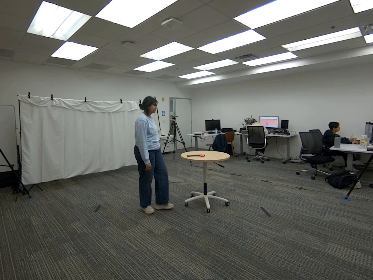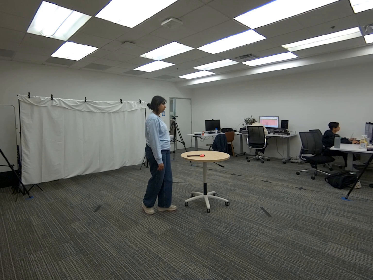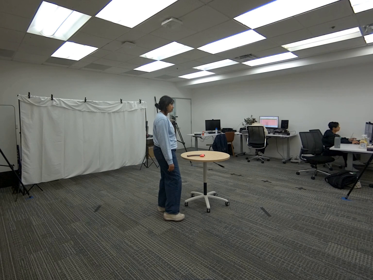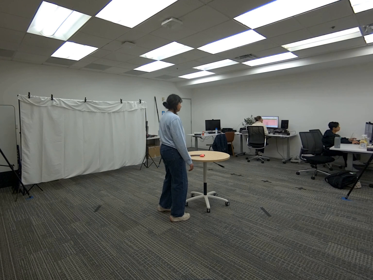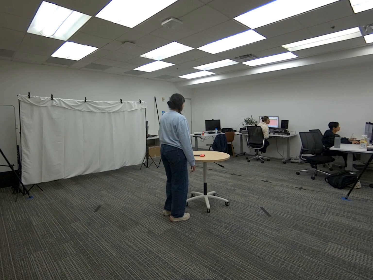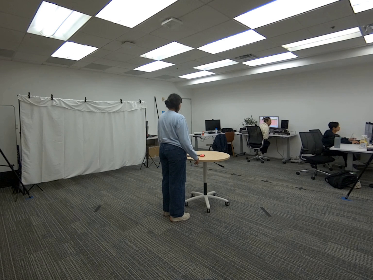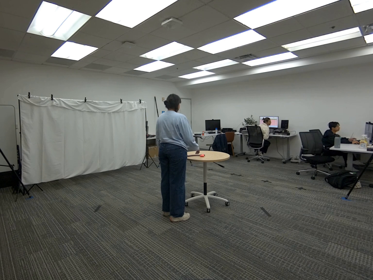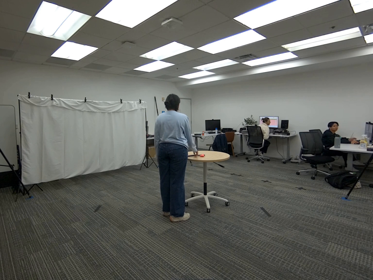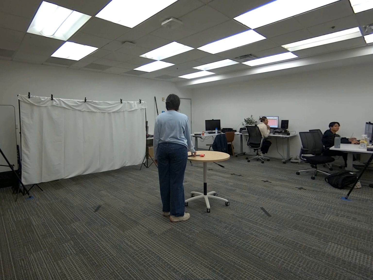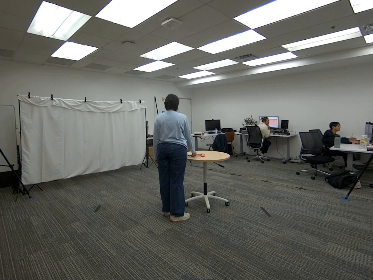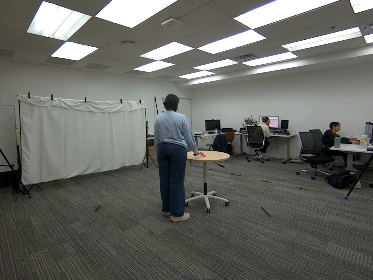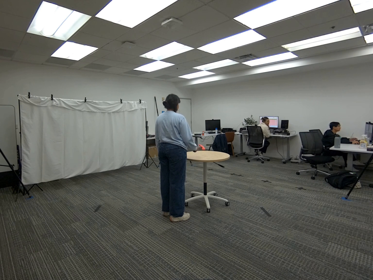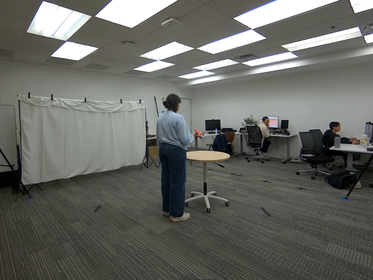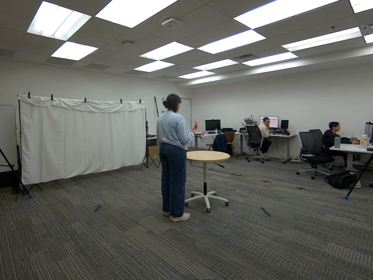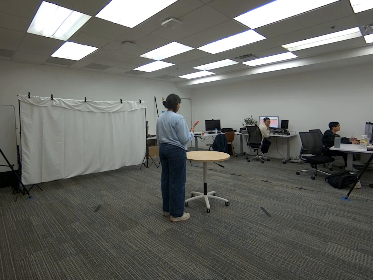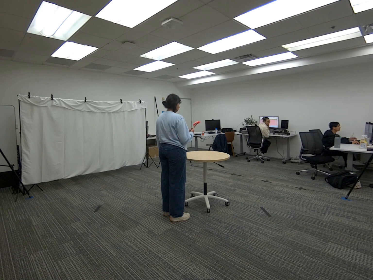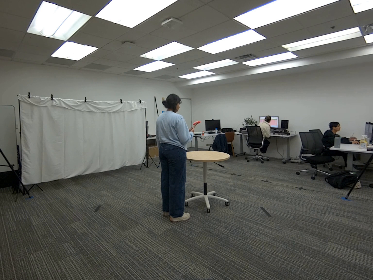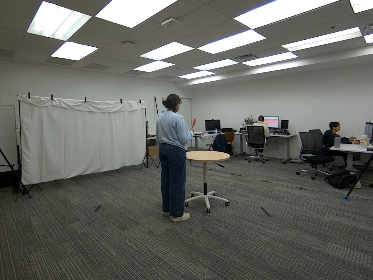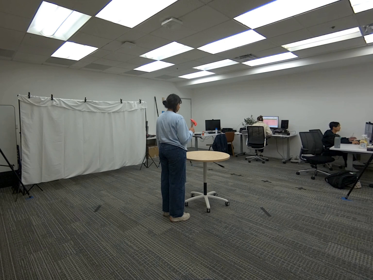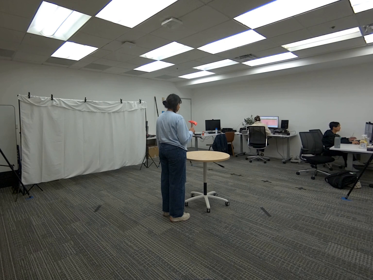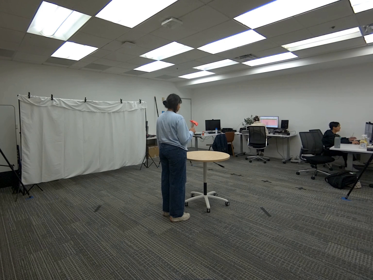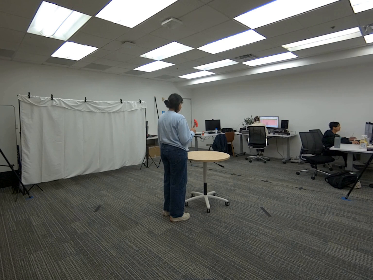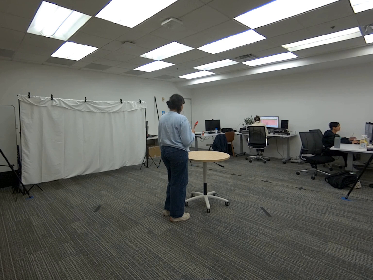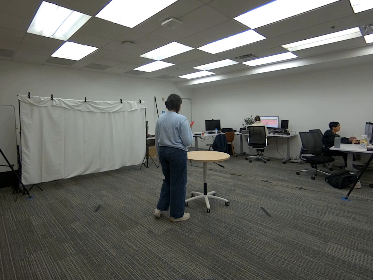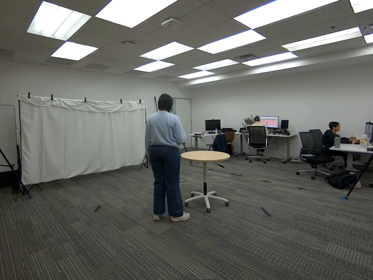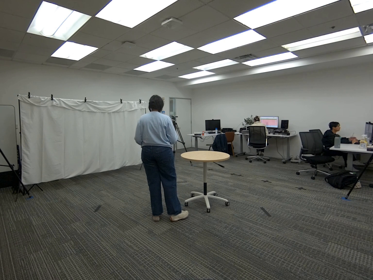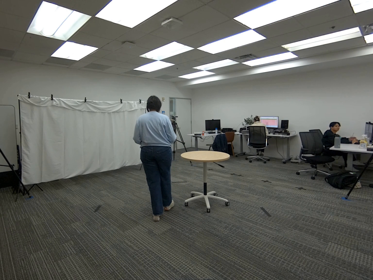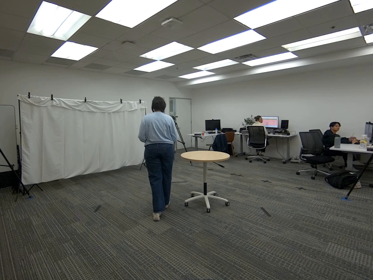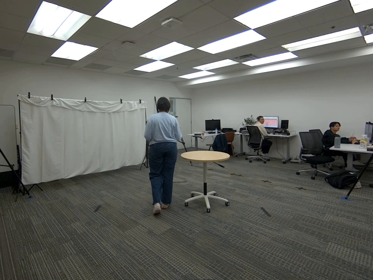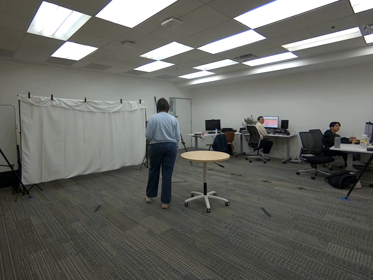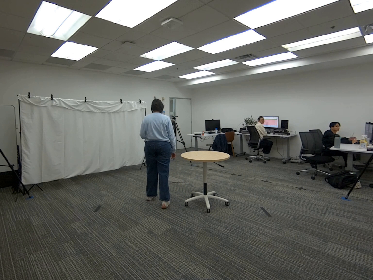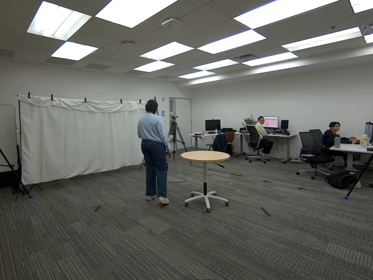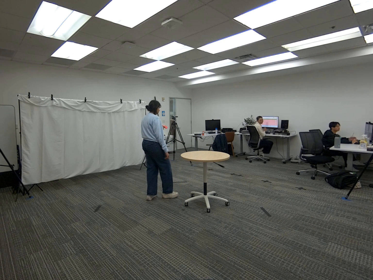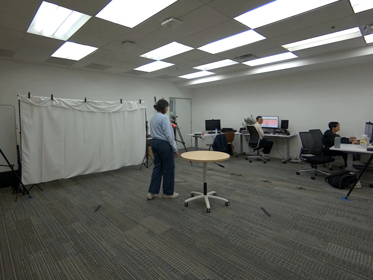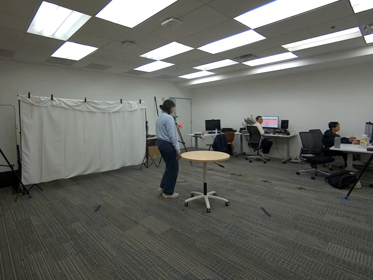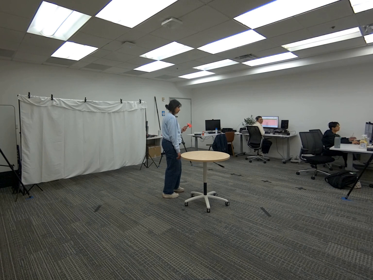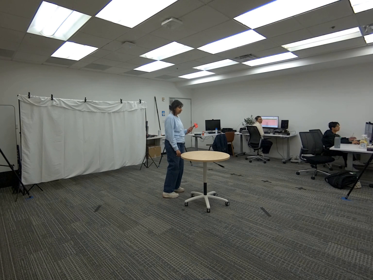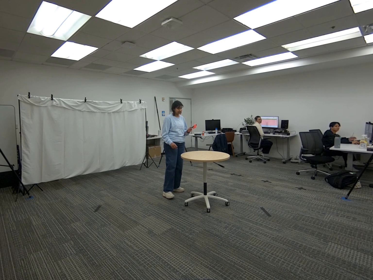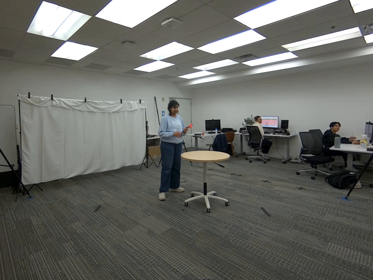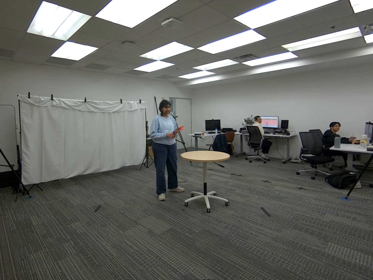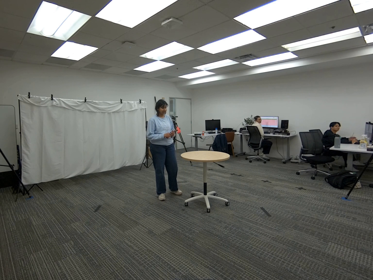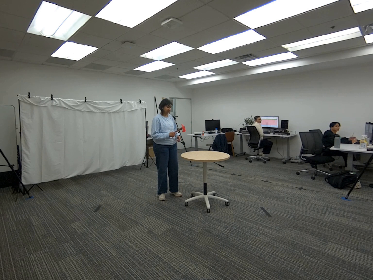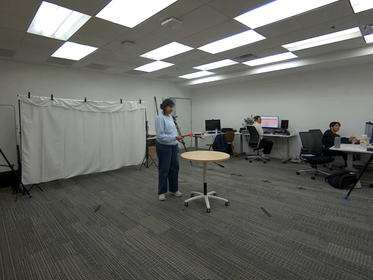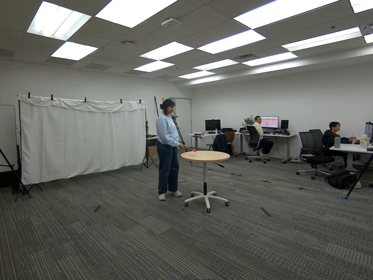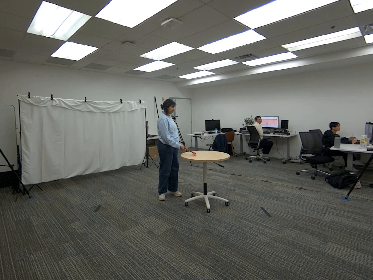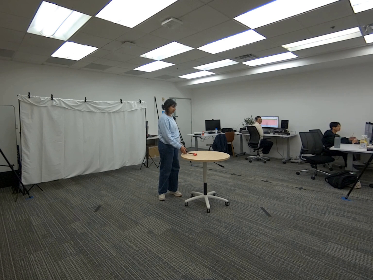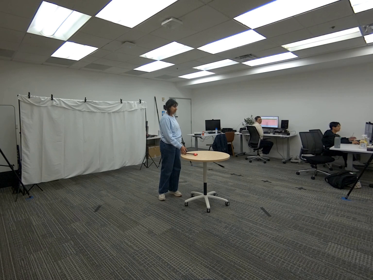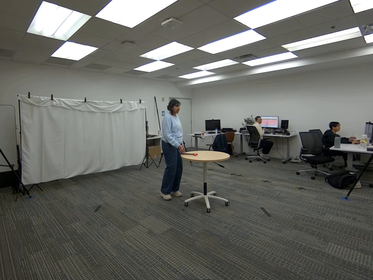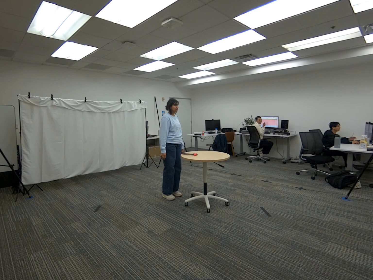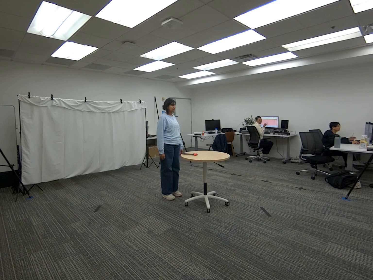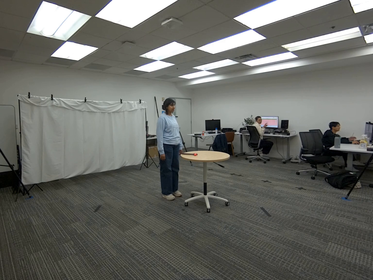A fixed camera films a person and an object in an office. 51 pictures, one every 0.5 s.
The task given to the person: Walk to the hatchet on the round table and pick it up with your right hand. Examine it while passing it from your right hand to your left hand and then back to your right hand. When you are finished, place the hatchet back on the round table.
